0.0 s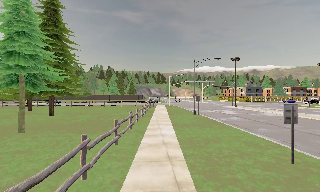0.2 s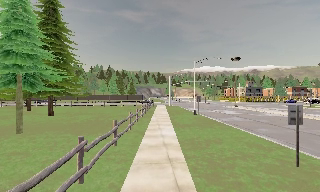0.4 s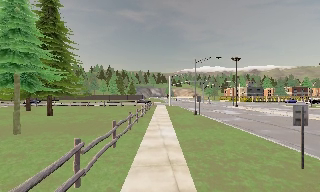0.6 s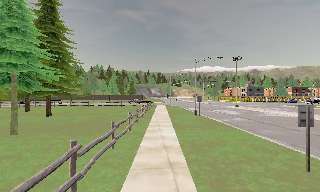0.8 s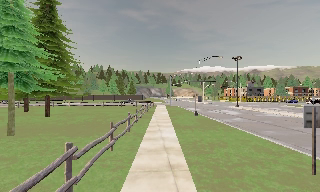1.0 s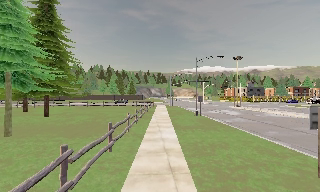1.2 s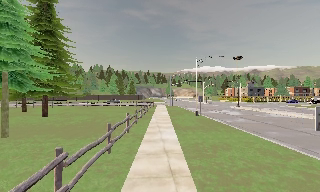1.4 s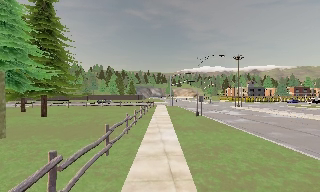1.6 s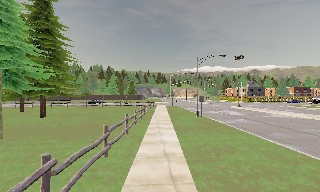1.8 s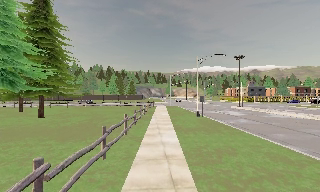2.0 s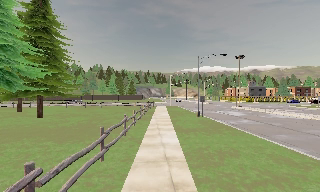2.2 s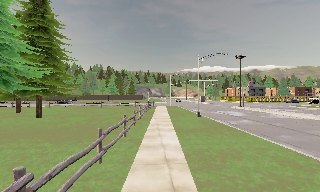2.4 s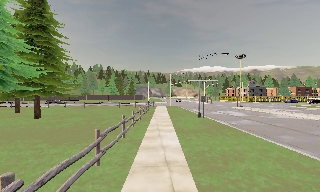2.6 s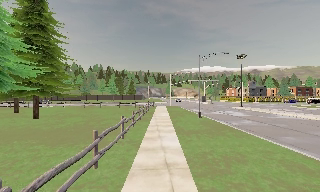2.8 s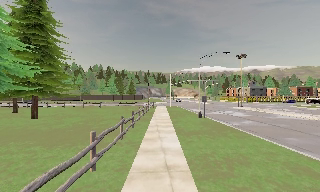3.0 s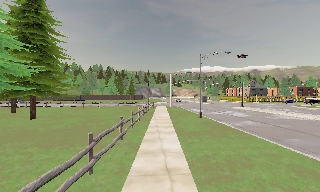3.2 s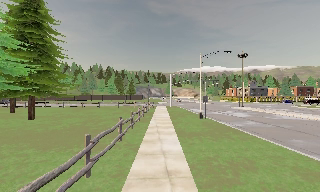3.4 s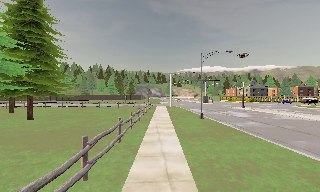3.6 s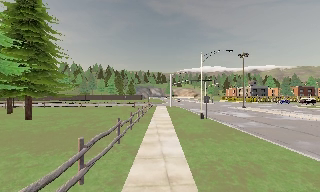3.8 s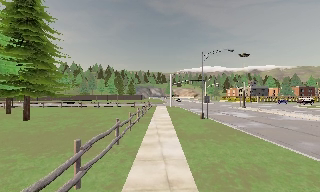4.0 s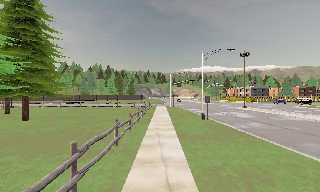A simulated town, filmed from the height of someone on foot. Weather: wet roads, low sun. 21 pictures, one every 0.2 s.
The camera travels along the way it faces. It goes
forward.
0.0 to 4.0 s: The camera travels forward, about 4 m, so what stands in front looms larger.
The film runs forward here.
